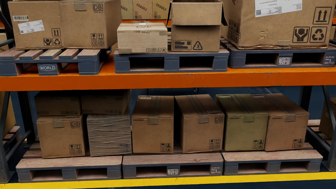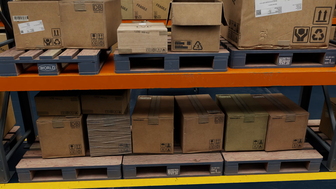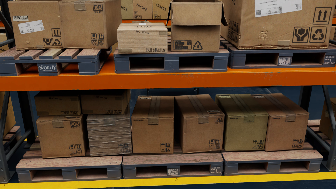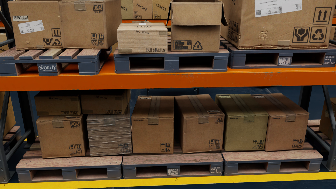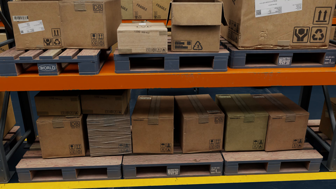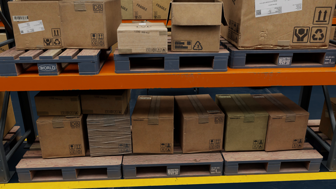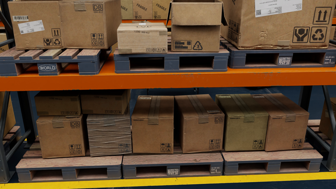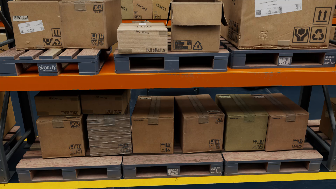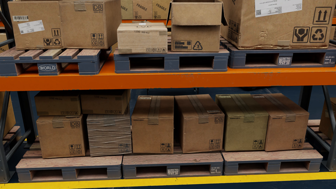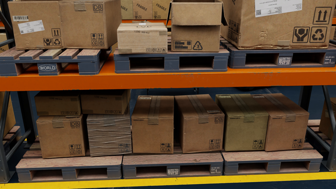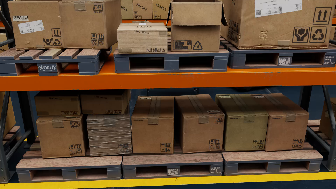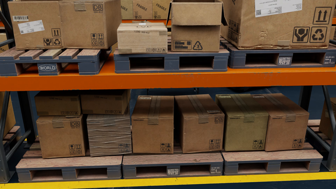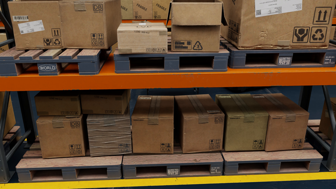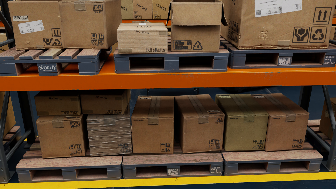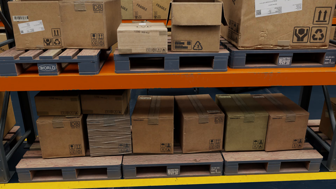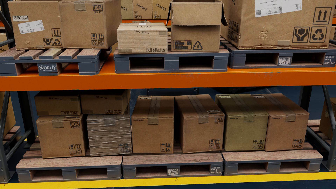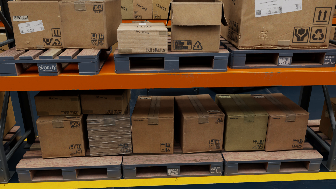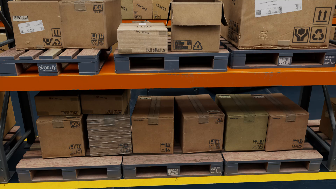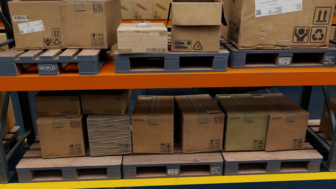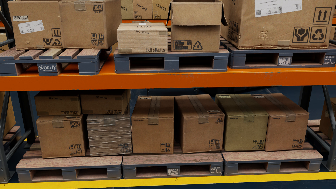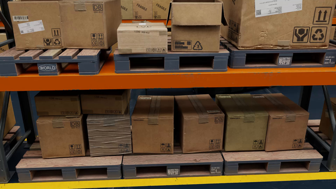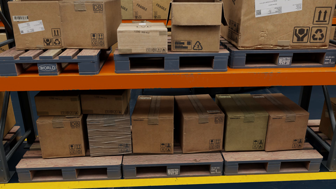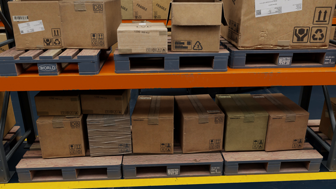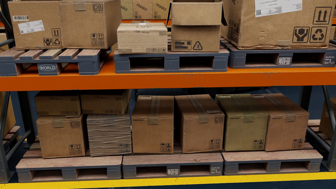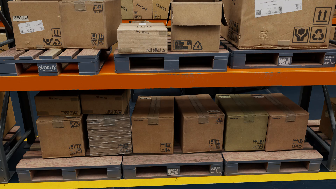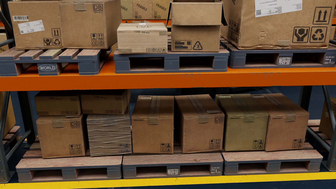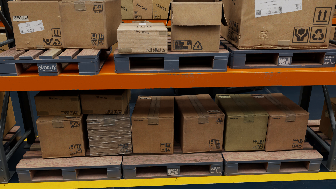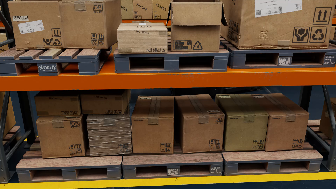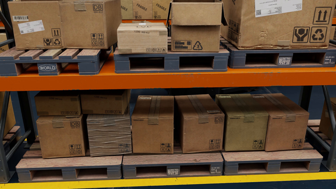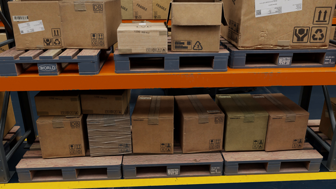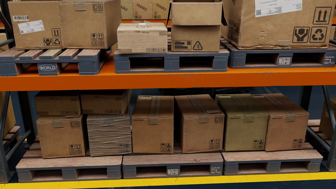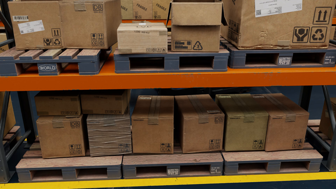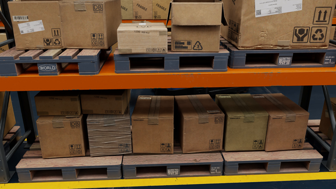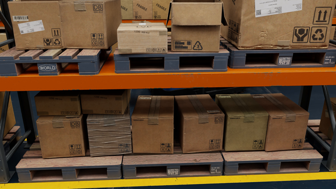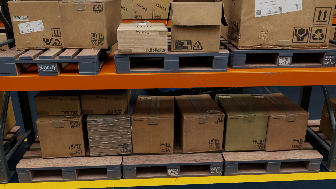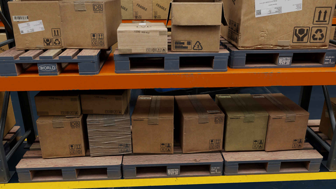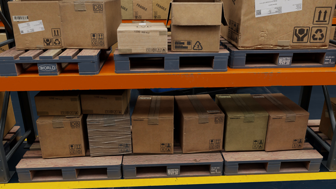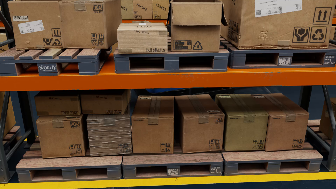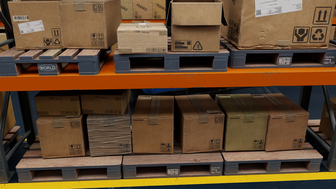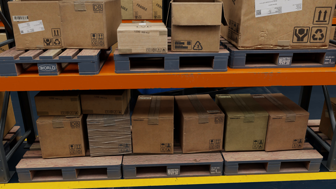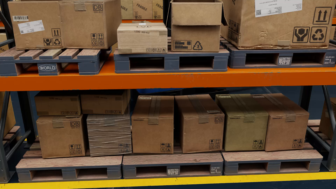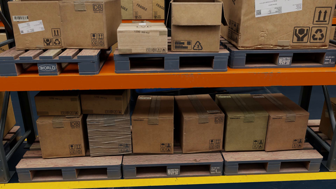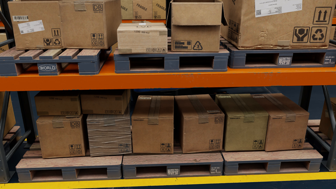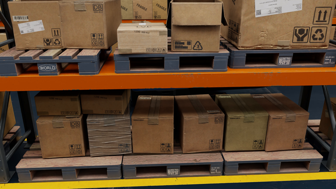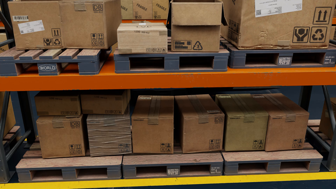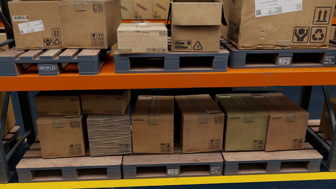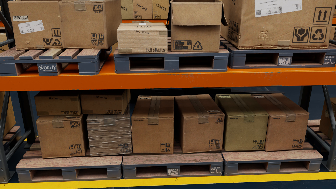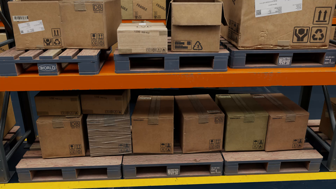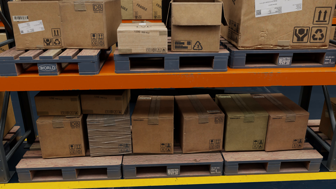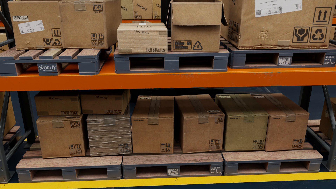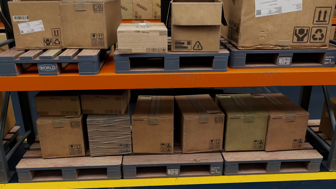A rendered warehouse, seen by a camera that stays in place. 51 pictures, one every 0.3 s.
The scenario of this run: A forklift runs into an object in its way.
